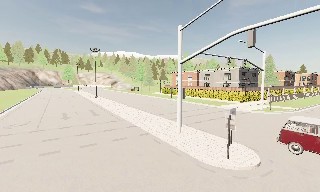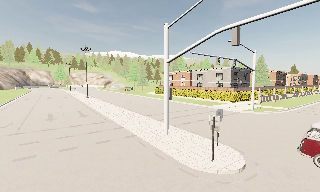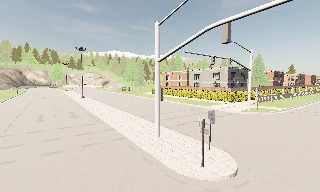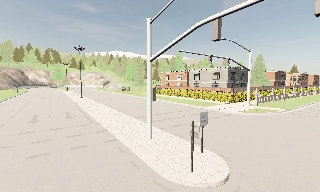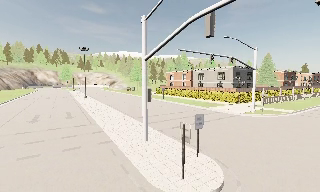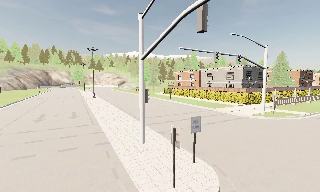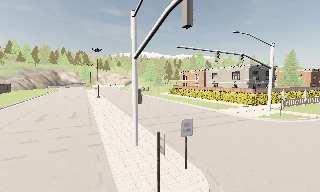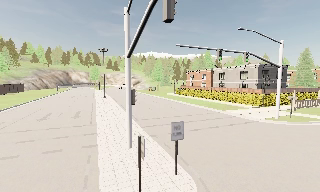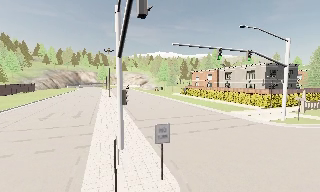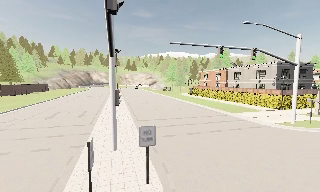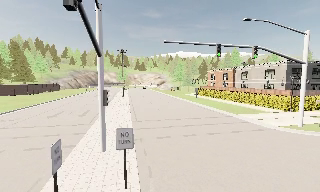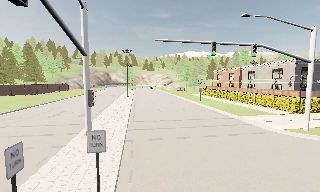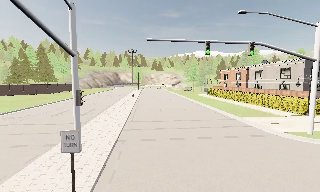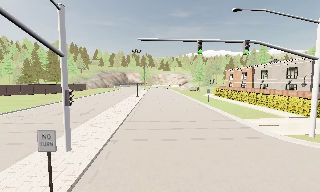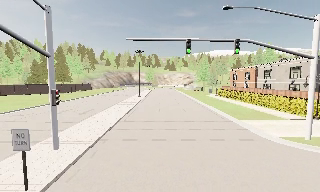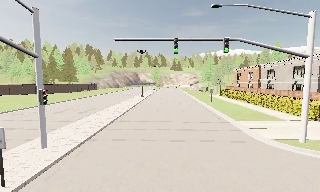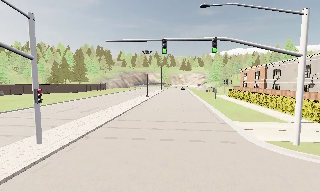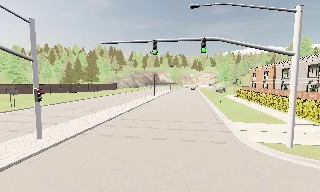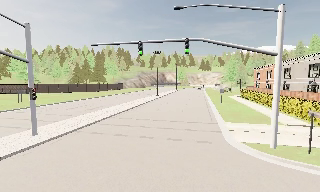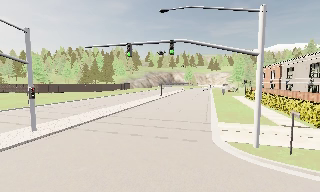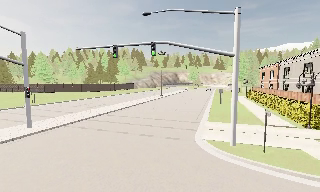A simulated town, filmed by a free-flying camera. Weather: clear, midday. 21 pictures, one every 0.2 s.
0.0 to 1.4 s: The camera pans to its left, which is counterclockwise from overhead, by about 10 degrees. It travels to its right and forward, about 6 m, so close, fixed things drift to the left.
1.4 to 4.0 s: The camera pans to its left, which is counterclockwise from overhead, by about 40 degrees. It travels to its right, about 16 m.
The film runs backward here.
